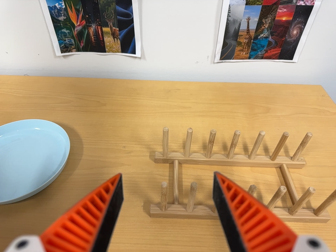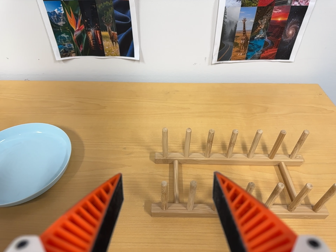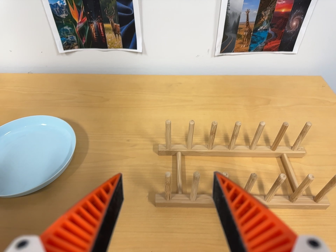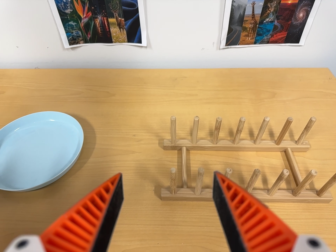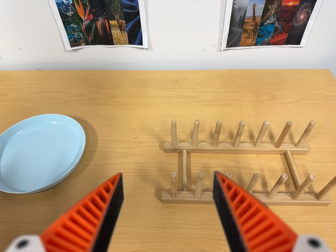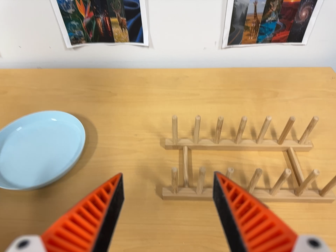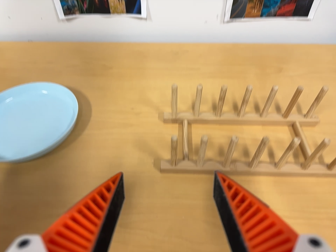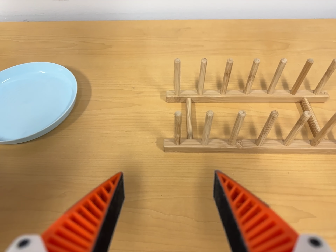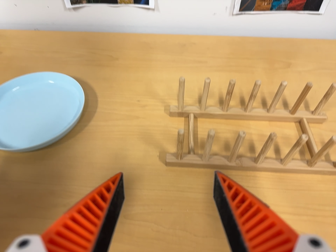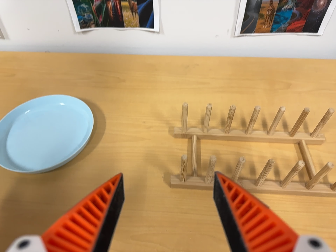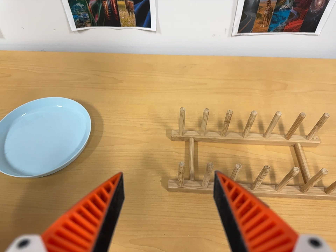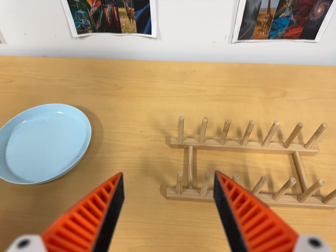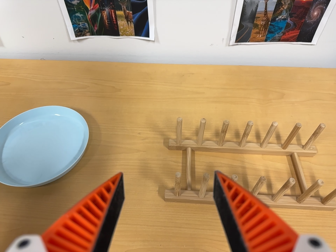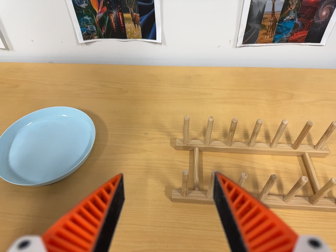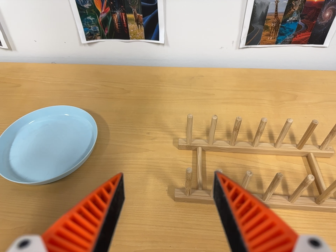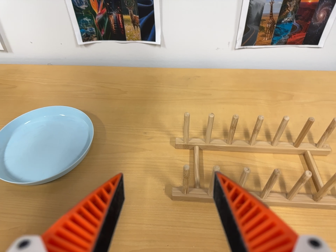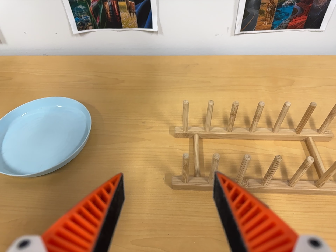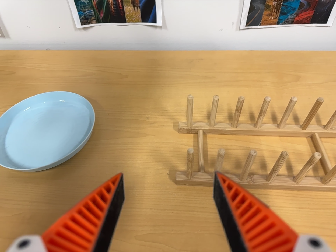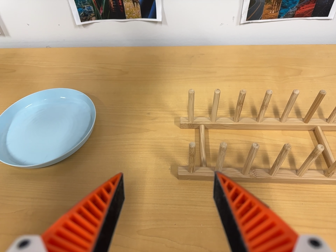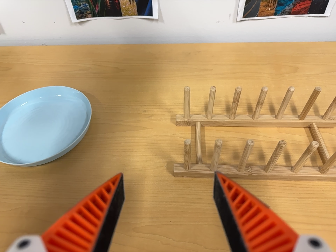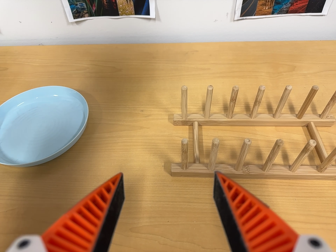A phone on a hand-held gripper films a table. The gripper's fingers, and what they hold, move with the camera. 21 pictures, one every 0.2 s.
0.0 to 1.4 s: The camera travels toward the bottom of its view, about 5 cm, so close, fixed things drift upward. Its aim tips toward the bottom of its view by about 10 degrees, and the scene shifts upward.
1.4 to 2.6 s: The camera travels toward the top of its view, about 6 cm, so close, fixed things drift downward.
2.6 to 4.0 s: The camera shifts only a little, or ends up much as it began.
The film runs forward here.
